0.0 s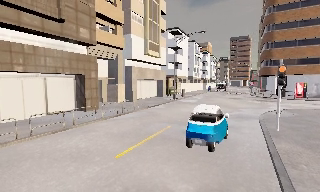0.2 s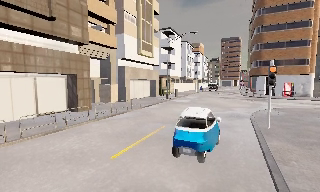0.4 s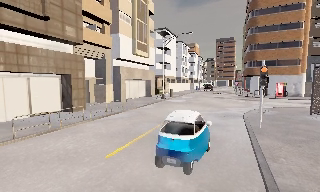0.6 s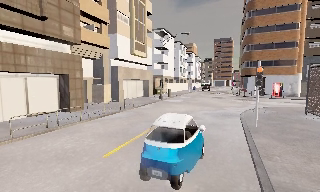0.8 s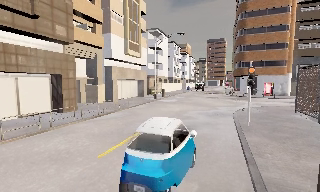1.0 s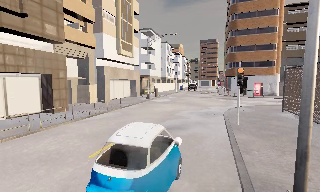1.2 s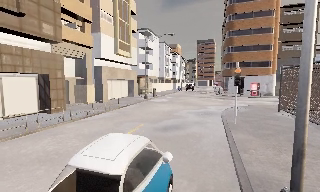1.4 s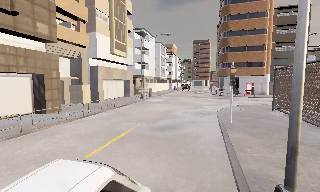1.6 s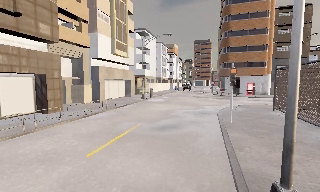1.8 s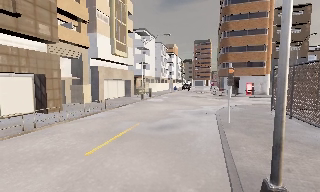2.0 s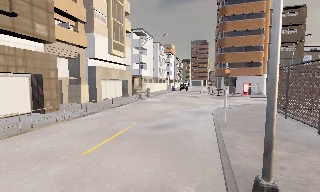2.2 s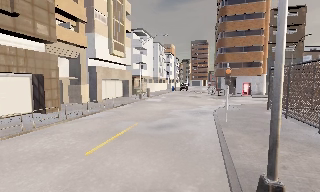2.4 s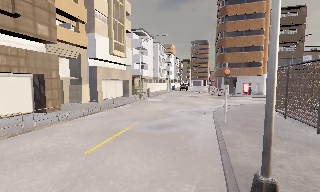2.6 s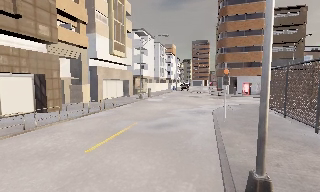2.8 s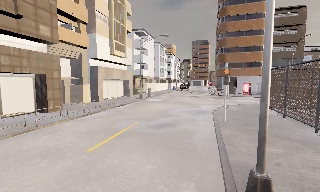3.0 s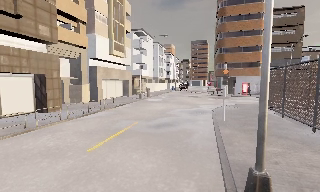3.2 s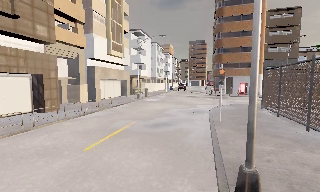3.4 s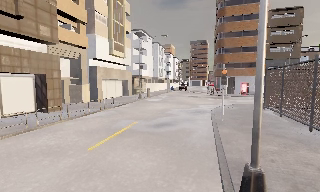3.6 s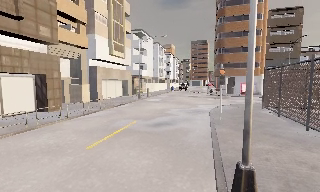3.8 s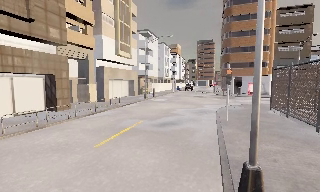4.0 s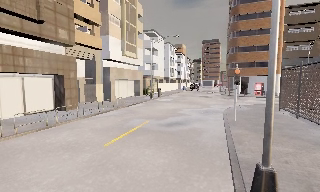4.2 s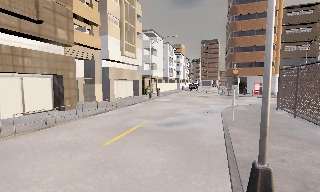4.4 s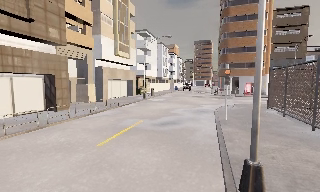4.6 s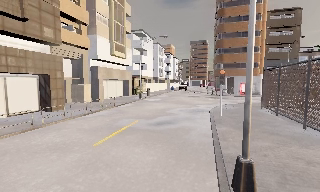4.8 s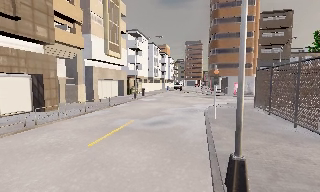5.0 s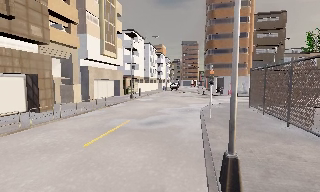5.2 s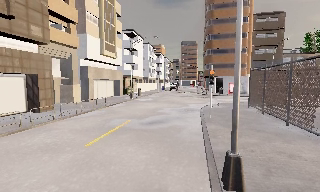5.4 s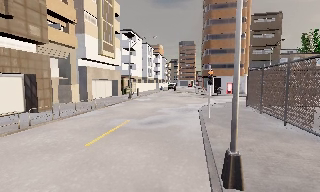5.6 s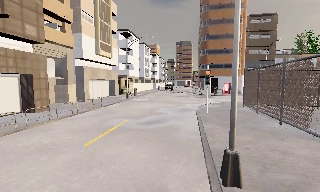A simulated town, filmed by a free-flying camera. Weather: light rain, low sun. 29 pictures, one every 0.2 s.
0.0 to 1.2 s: The scene slides to the left, as the camera pans about 10 degrees to its right.
1.2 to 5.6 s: The camera travels backward, about 1 m, so what stands in front gets smaller.
The film runs backward here.
